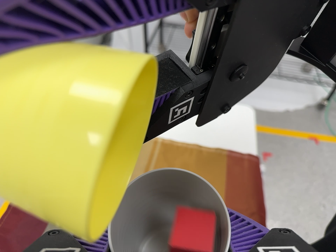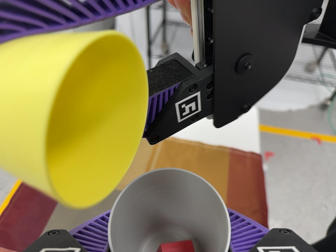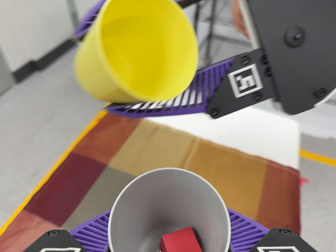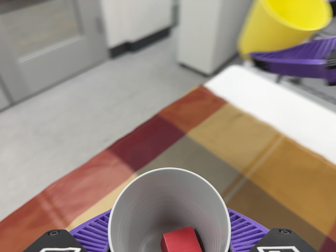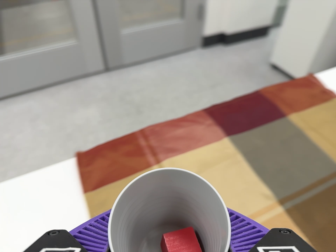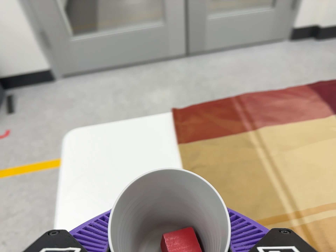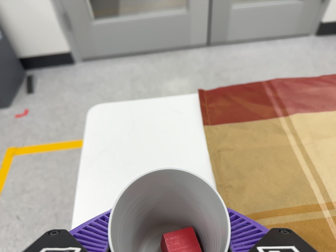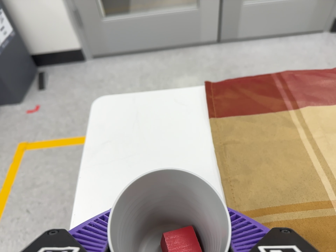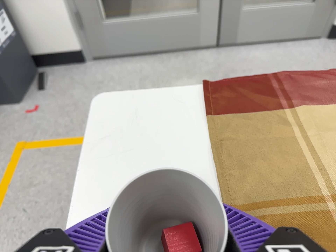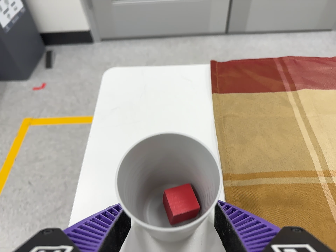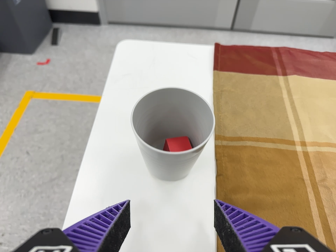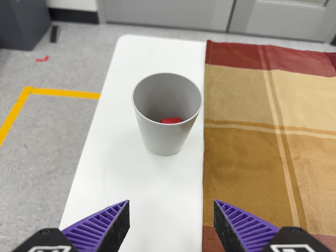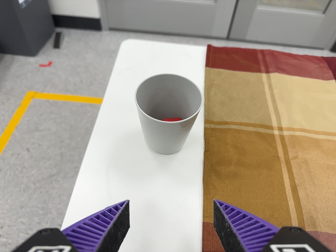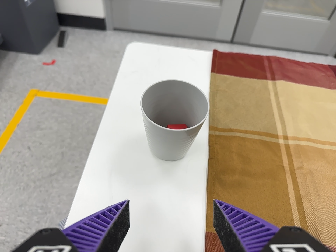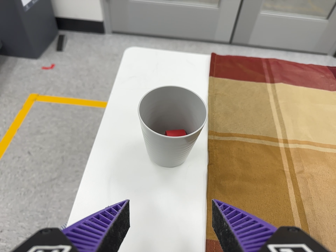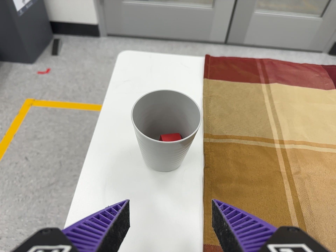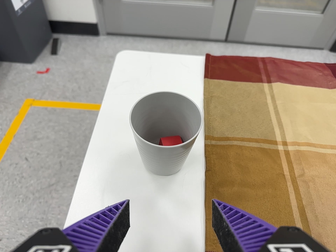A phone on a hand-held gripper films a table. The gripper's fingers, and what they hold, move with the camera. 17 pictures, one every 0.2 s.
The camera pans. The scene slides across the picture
to the right.
The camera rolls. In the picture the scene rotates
clockwise.
0.0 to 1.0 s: The camera swings to its left by about 50 degrees, and the scene slides to the right. It travels toward the bottom of its view and to its left, about 24 cm, so close, fixed things drift upward. It rolls about its line of sight by about 45 degrees, and the scene rotates clockwise.
1.0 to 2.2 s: The camera travels toward the bottom of its view and backward, about 16 cm, so close, fixed things drift upward. It rolls about its line of sight by about 15 degrees, and the scene rotates clockwise.
2.2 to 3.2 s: The camera shifts only a little, or ends up much as it began.
The film runs forward here.
